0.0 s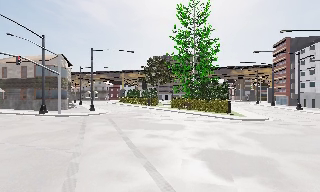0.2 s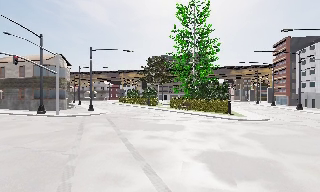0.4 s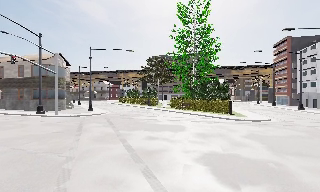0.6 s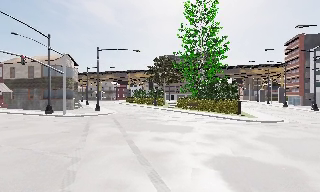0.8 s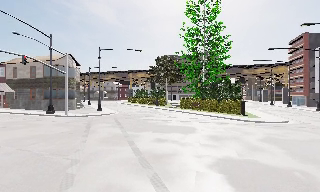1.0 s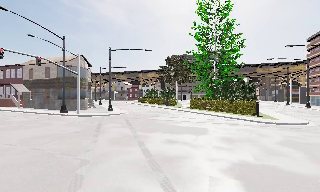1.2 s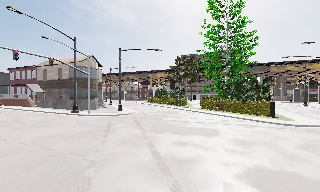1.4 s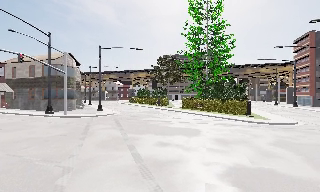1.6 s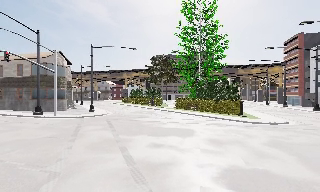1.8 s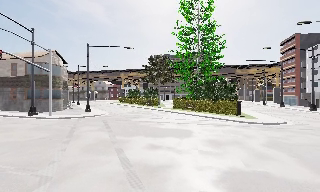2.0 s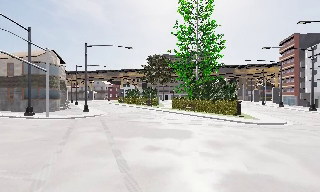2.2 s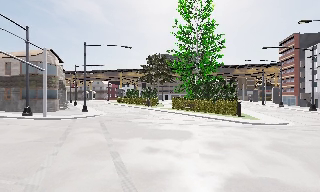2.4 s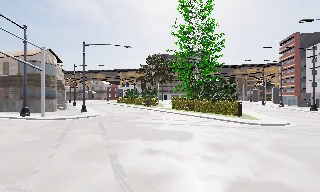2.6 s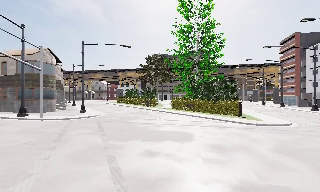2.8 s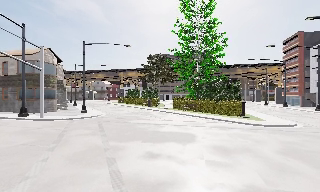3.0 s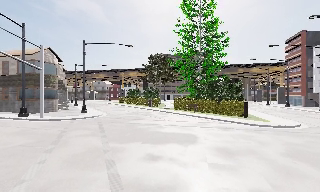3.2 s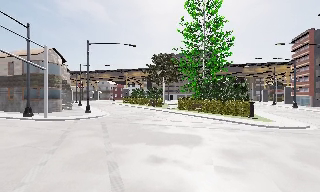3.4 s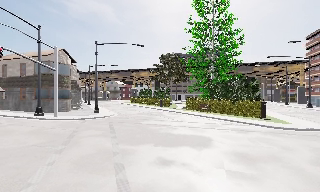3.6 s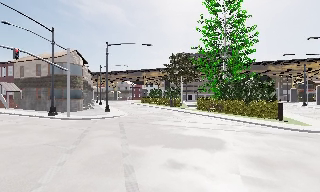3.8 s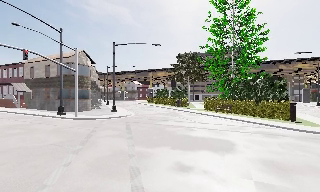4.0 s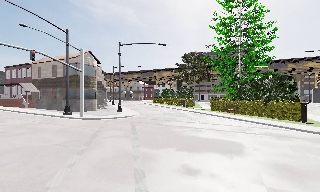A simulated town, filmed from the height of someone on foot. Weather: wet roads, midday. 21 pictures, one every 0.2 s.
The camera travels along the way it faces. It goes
forward.
0.0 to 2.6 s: The camera travels forward, about 3 m, so what stands in front looms larger.
2.6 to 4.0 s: The scene slides to the right, as the camera pans about 15 degrees to its left. It travels forward, about 1.5 m, so what stands in front looms larger.
The film runs forward here.
